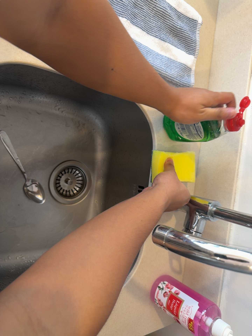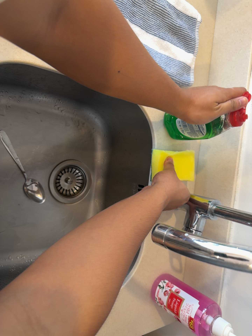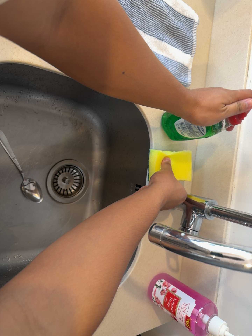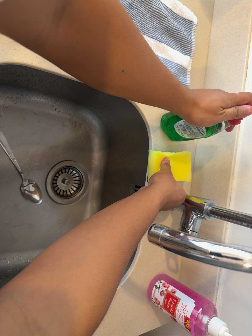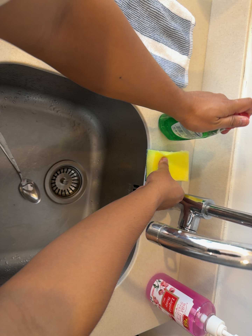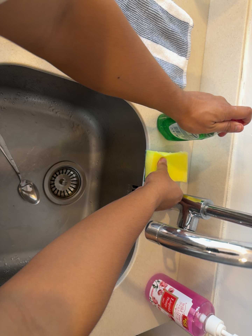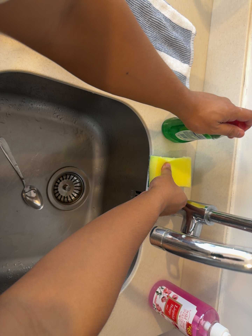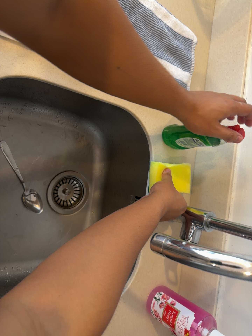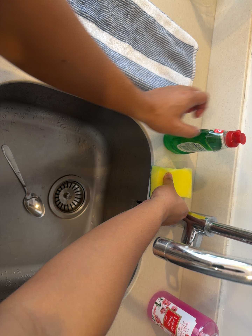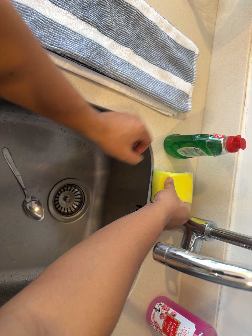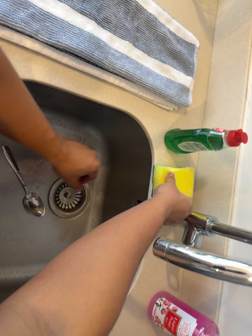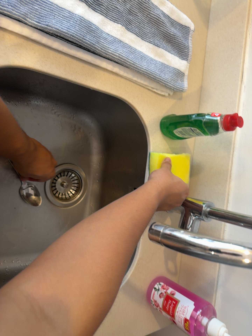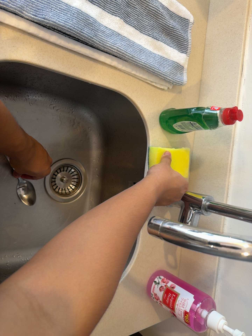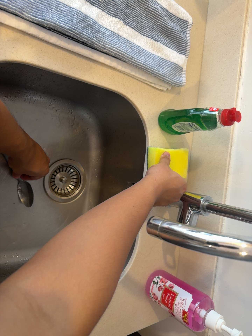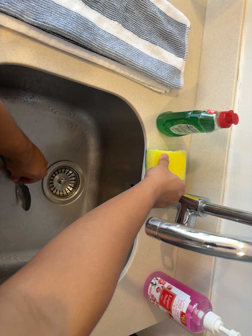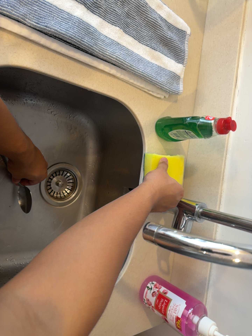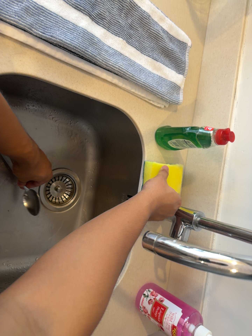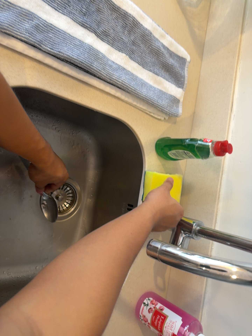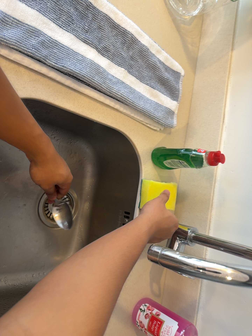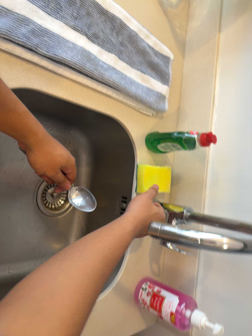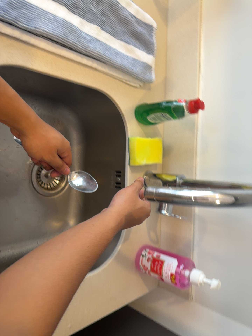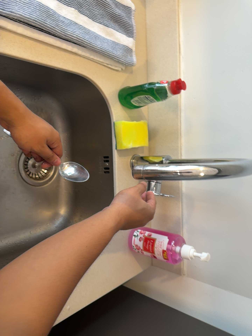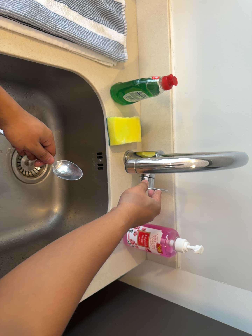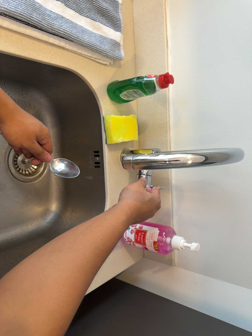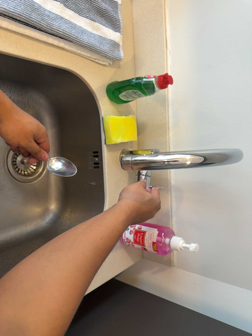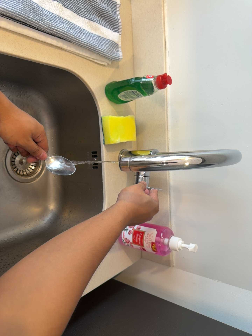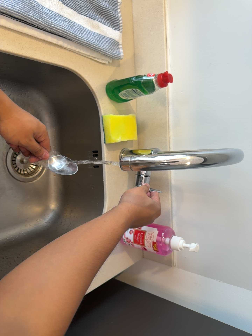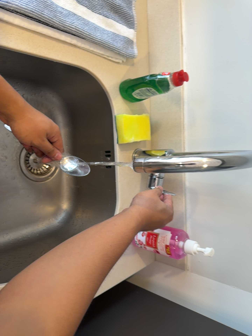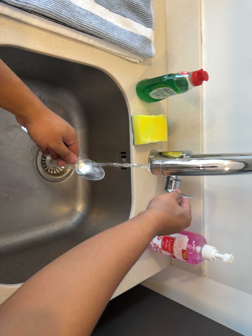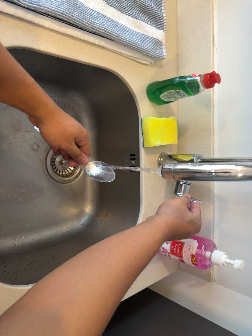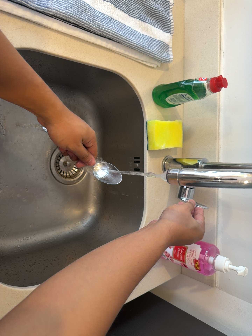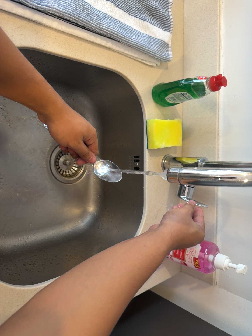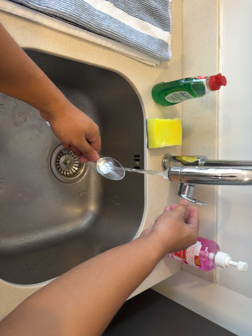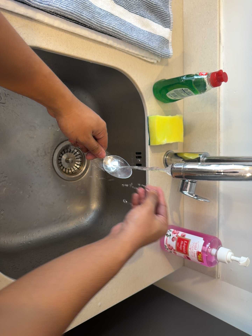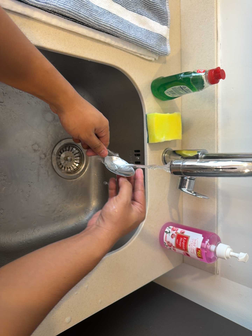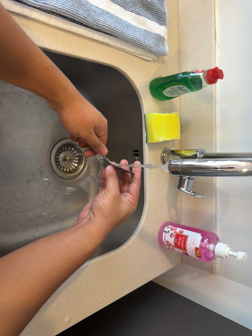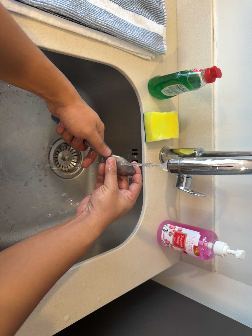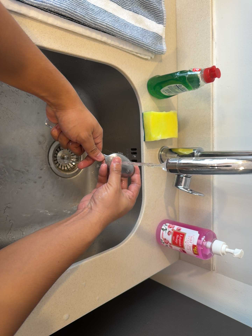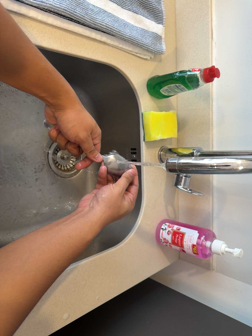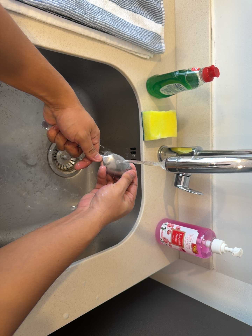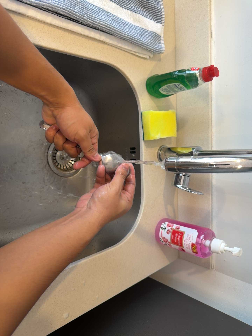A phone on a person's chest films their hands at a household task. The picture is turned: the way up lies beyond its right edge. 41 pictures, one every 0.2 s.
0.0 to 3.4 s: The camera shifts only a little, or ends up much as it began.
3.4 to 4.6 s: The scene slides to the left, as the camera pans about 10 degrees to its right. It travels backward, about 7 cm, so what stands in front gets smaller. Its aim tips toward the bottom of its view by about 10 degrees, and the scene shifts upward. It rolls about its line of sight by about 10 degrees, and the scene rotates counterclockwise.
4.6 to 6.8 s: The camera shifts only a little, or ends up much as it began.
6.8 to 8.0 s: The camera keeps its place and its aim.
The film runs backward here.
